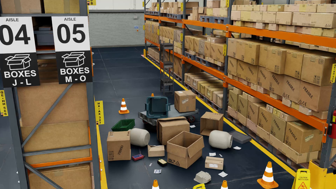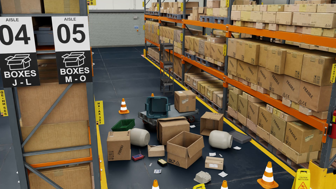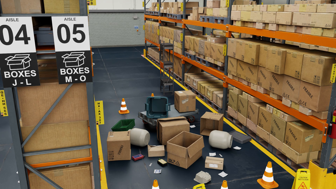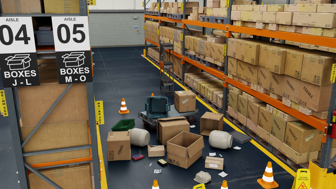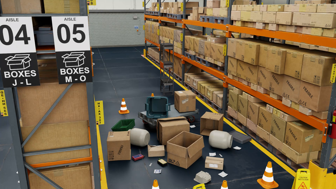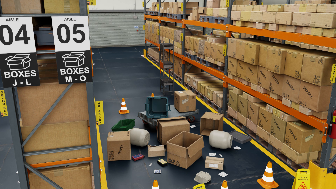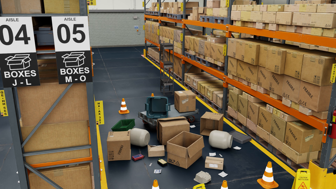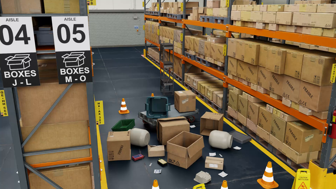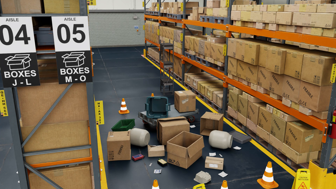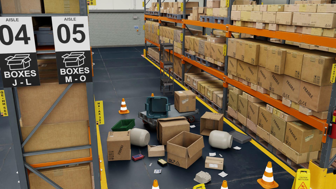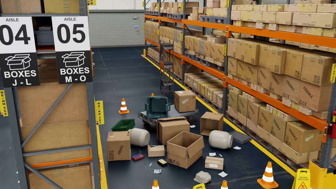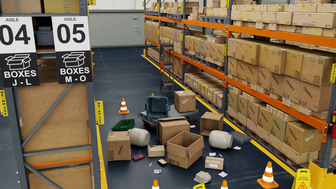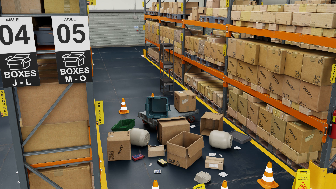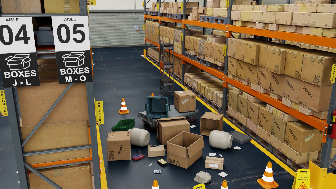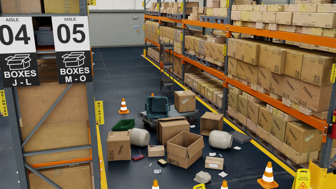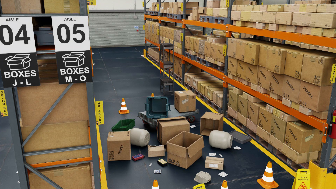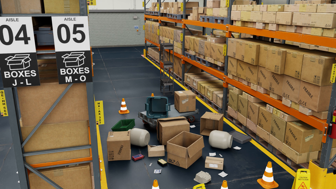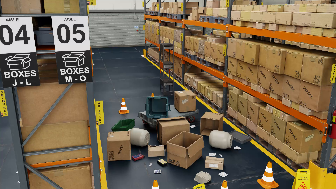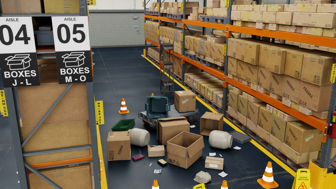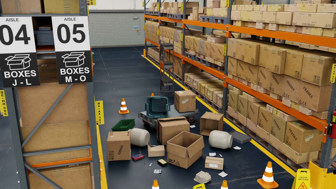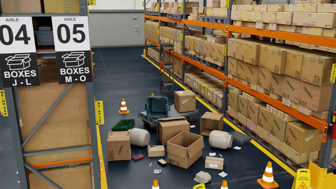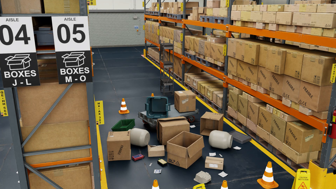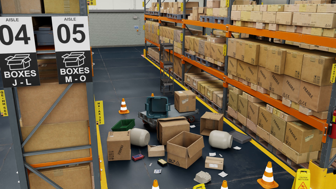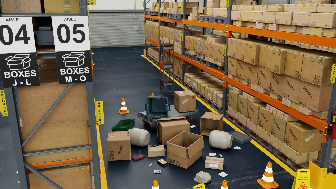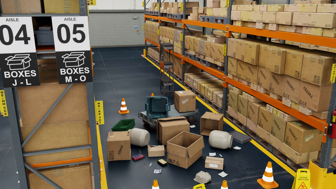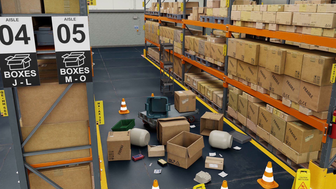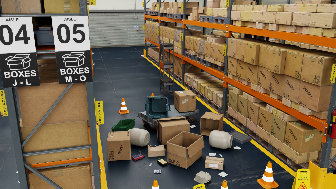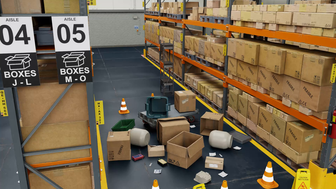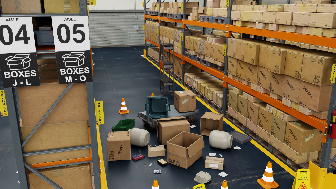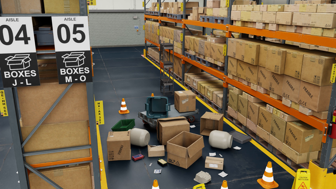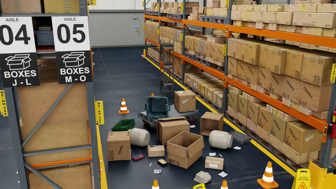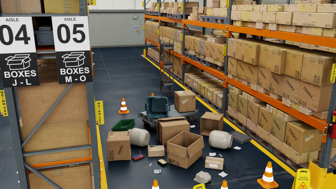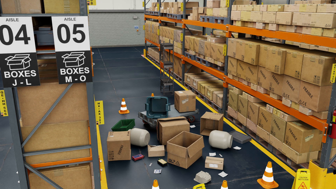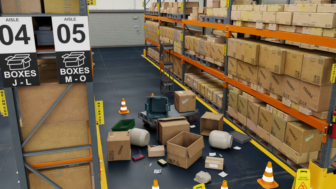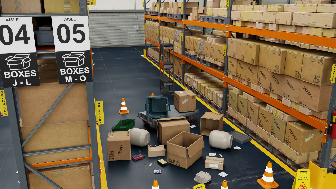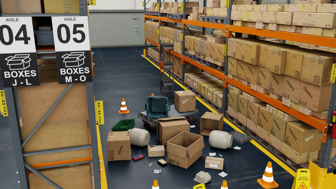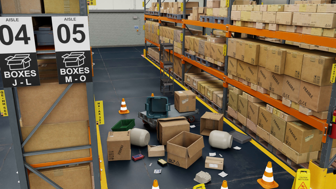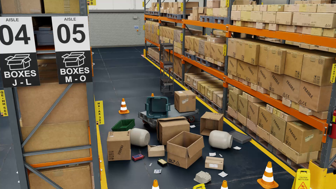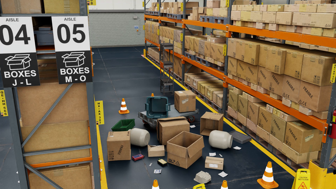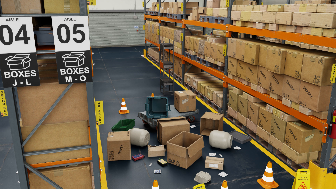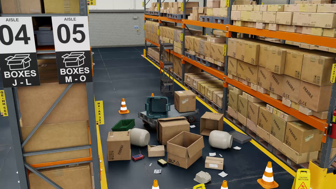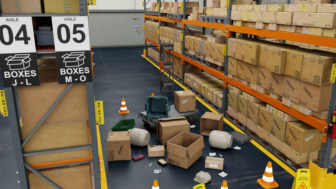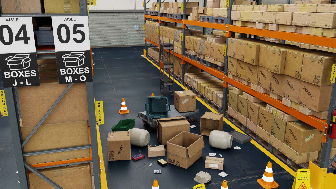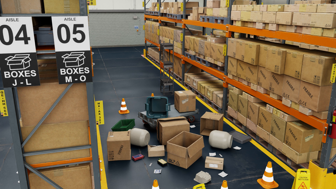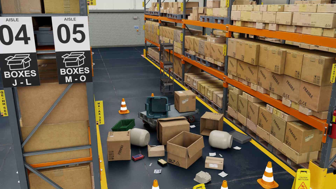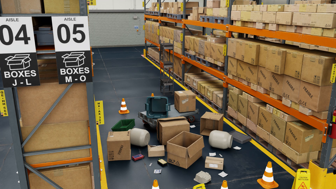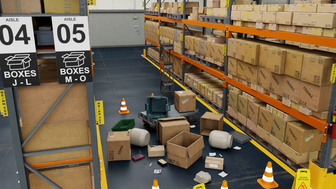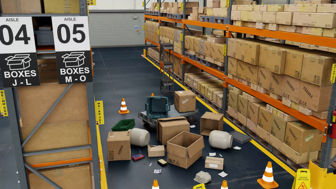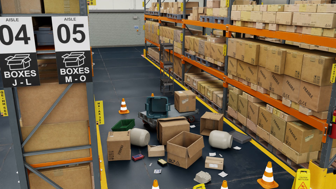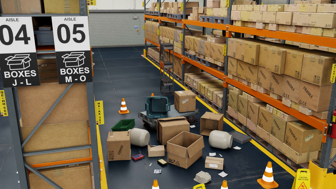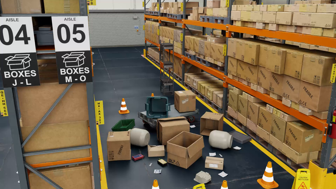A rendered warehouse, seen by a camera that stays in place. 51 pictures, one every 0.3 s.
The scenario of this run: A forklift runs into an object in its way.
